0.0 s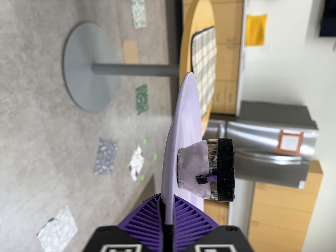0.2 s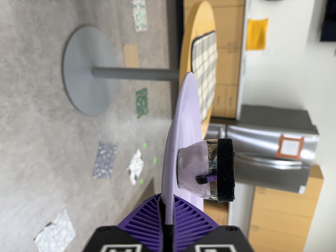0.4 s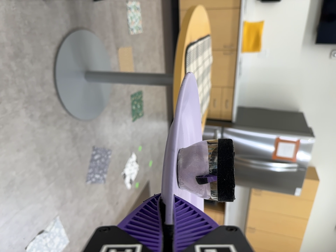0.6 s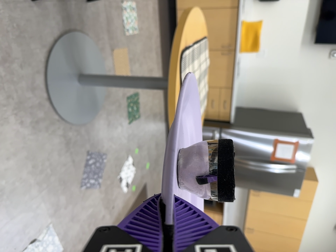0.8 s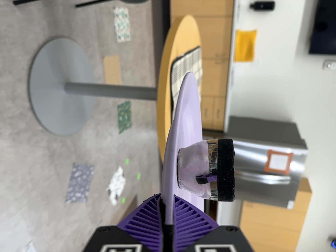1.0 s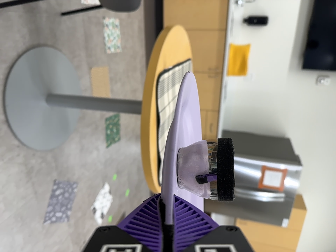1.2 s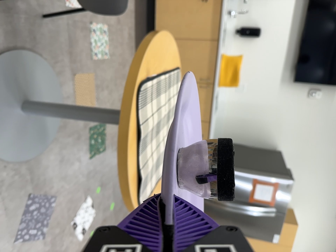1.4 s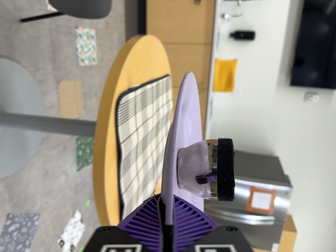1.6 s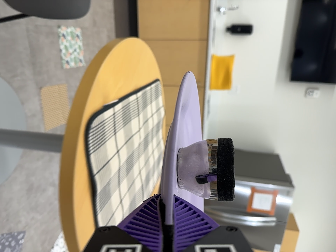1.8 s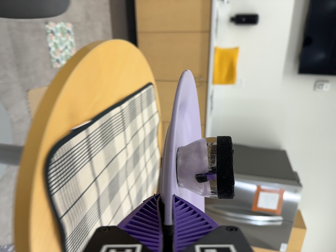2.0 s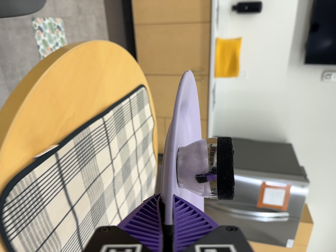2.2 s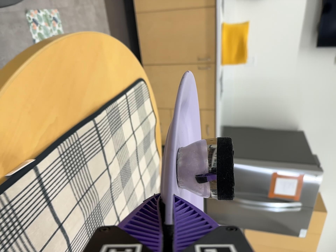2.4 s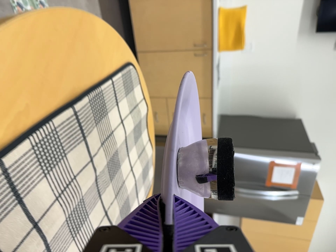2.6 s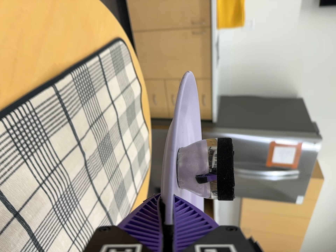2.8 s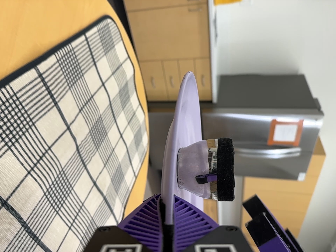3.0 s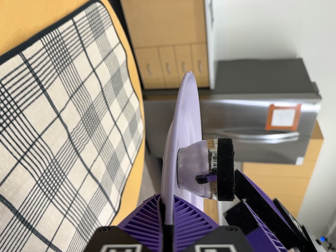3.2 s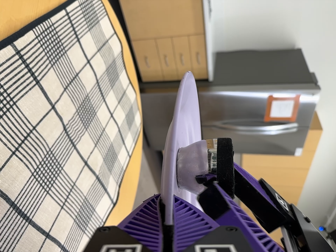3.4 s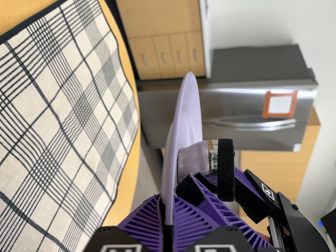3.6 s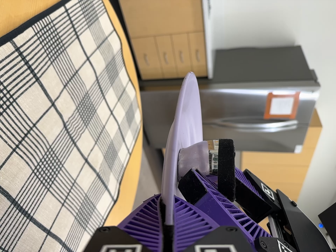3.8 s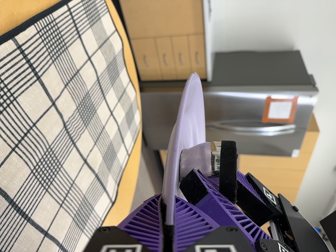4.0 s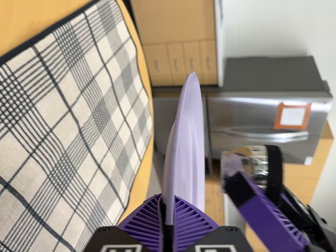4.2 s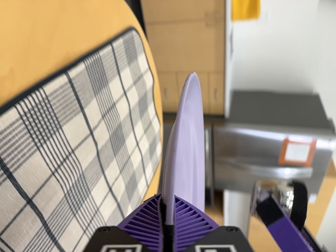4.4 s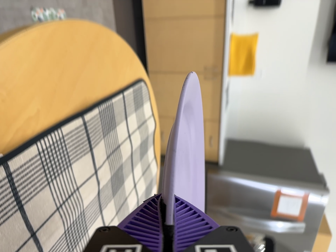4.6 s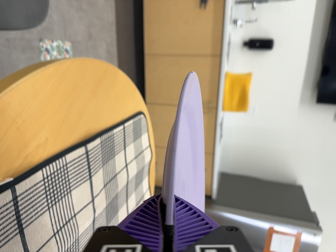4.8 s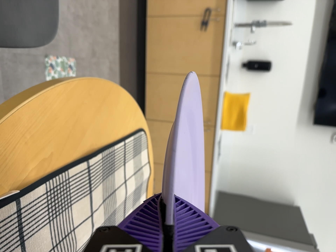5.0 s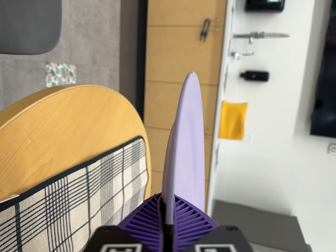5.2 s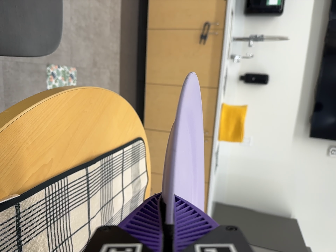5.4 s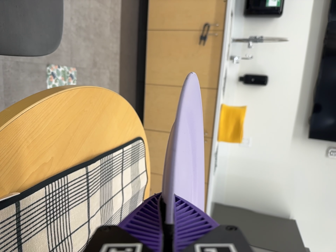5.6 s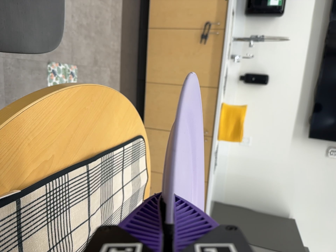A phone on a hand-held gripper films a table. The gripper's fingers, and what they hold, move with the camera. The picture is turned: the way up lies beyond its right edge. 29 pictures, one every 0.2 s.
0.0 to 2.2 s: The camera travels forward and toward the top of its view, about 90 cm, so what stands in front looms larger.
2.2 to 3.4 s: The camera travels forward and to its right, about 14 cm, so what stands in front looms larger. Its aim tips toward the bottom of its view by about 15 degrees, and the scene shifts upward.
3.4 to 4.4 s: The camera travels backward and to its left, about 9 cm, so what stands in front gets smaller. Its aim tips toward the top of its view by about 20 degrees, and the scene shifts downward. It rolls about its line of sight by about 10 degrees, and the scene rotates clockwise.
4.4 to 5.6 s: The camera travels backward, about 6 cm, so what stands in front gets smaller. Its aim tips toward the top of its view by about 15 degrees, and the scene shifts downward.
The film runs forward here.
